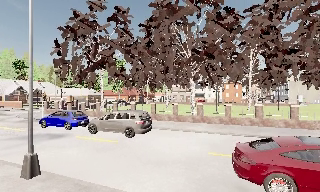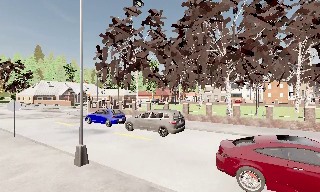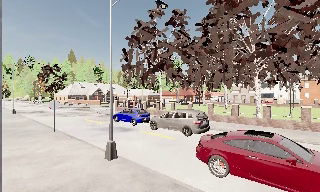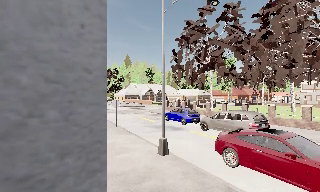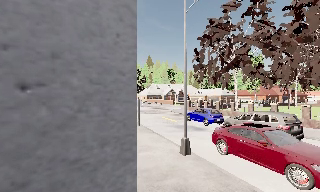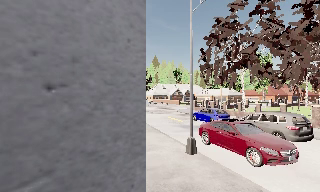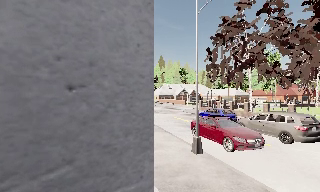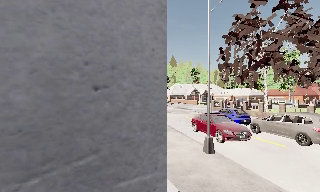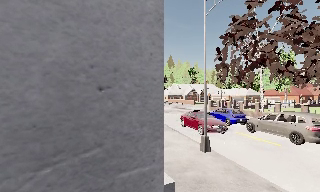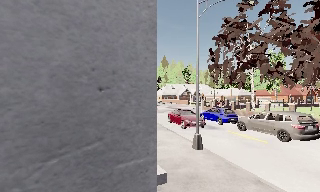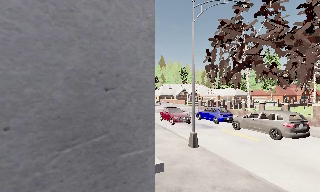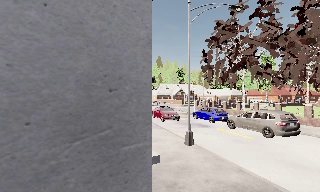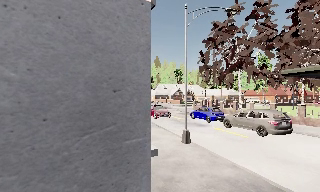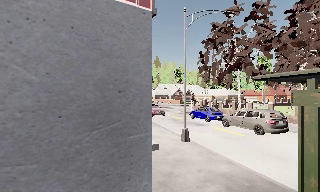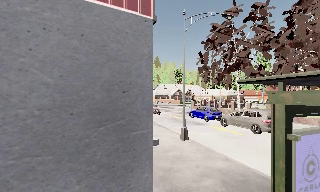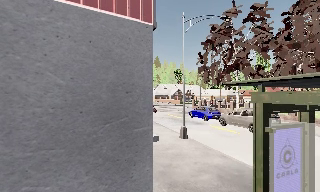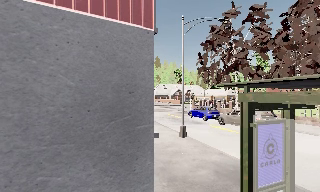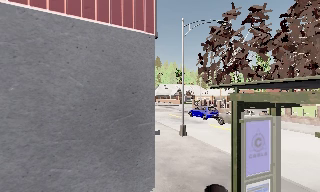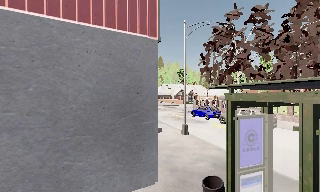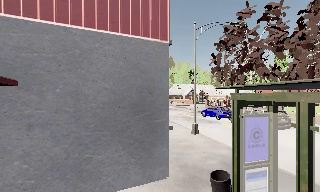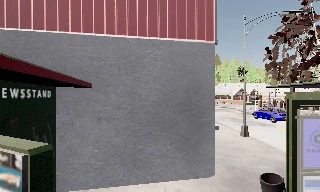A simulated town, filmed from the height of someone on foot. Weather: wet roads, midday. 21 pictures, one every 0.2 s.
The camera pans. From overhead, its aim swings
counterclockwise.
The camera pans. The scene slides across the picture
to the right.
0.0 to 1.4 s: The camera swings to its left by about 55 degrees, and the scene slides to the right. It travels backward, about 1 m.
1.4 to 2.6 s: The camera travels backward, about 1.5 m, so what stands in front gets smaller.
2.6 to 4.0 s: The camera swings to its left by about 20 degrees, and the scene slides to the right. It travels backward, about 2 m, so what stands in front gets smaller.
The film runs backward here.
